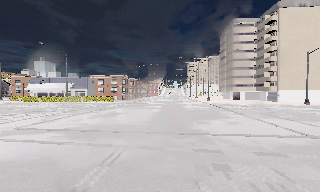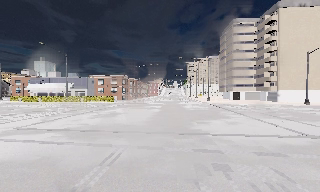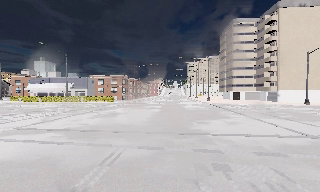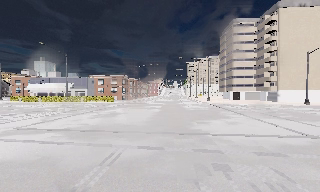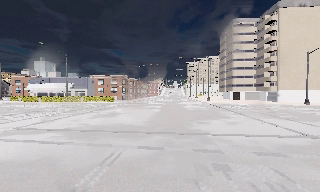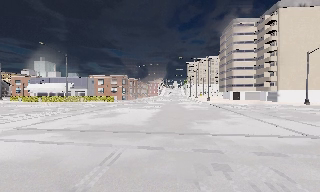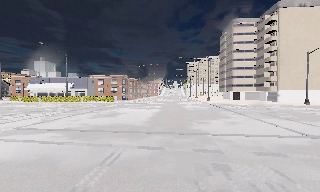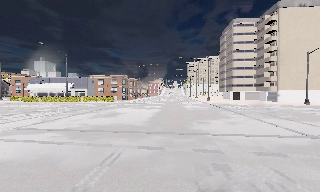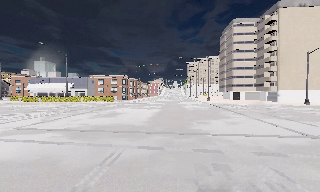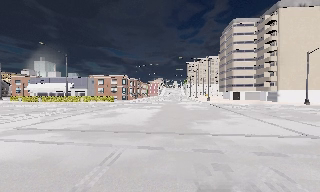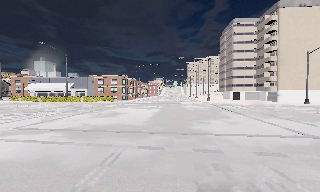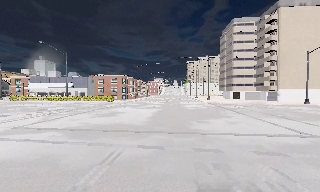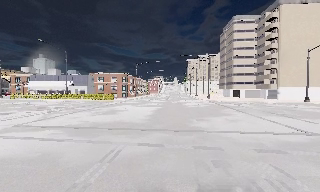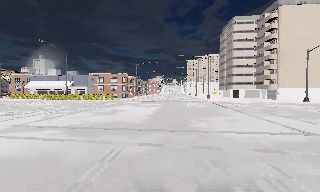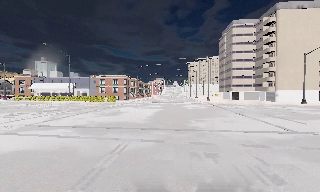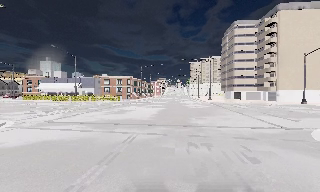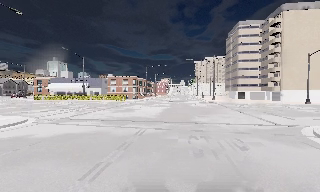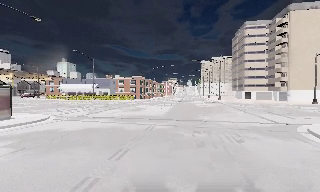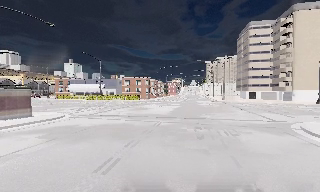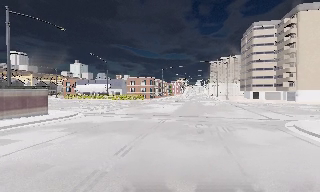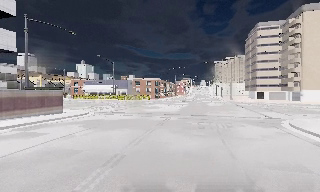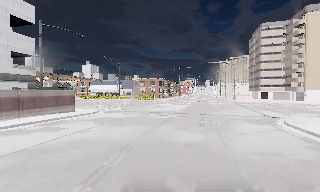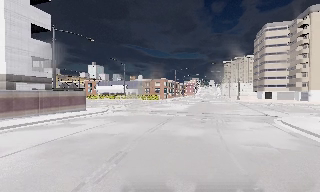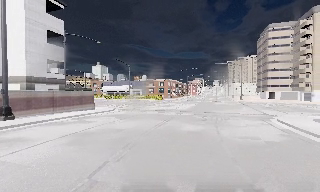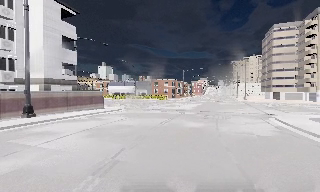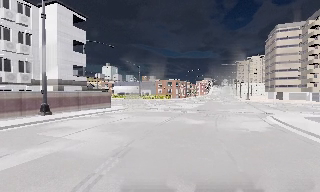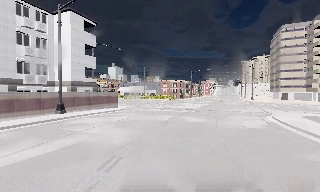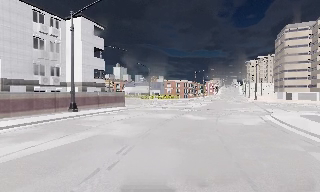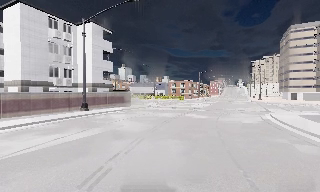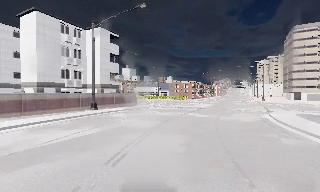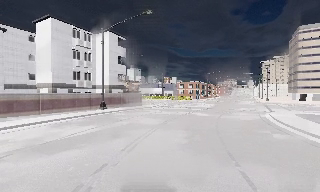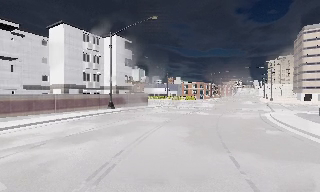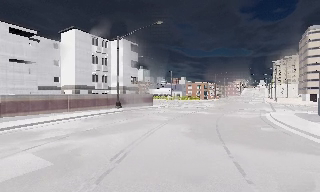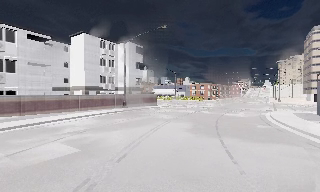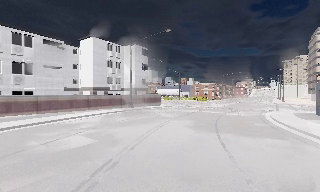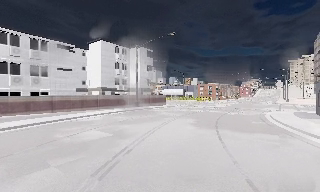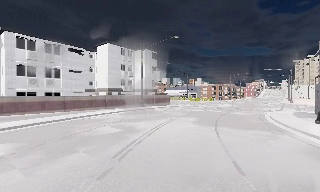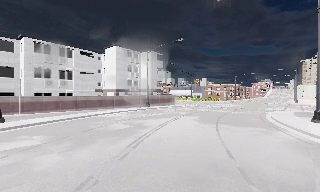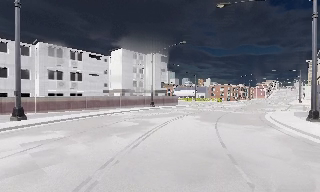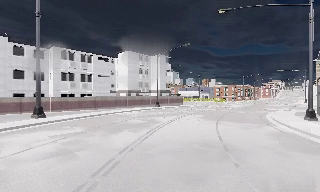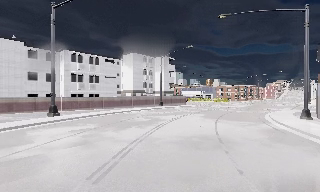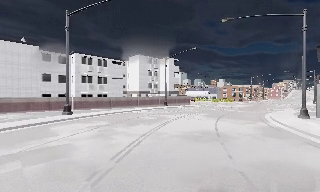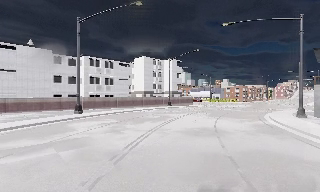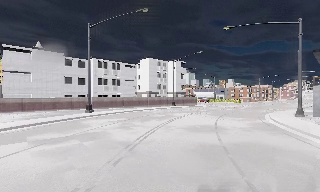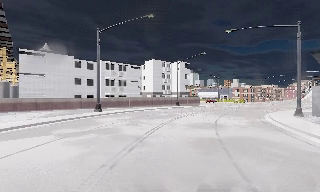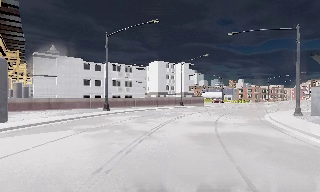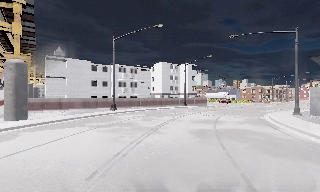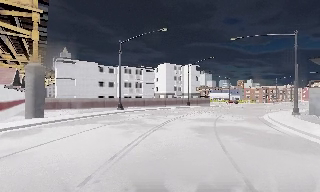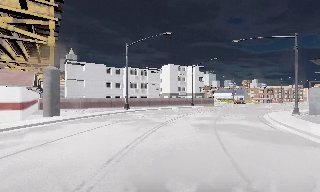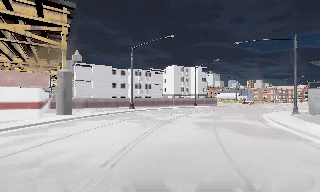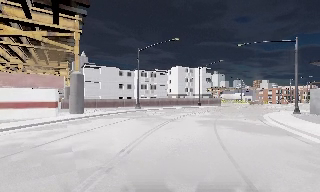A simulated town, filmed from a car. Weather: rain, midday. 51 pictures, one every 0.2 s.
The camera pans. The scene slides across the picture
to the right.
The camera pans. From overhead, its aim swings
counterclockwise.
0.0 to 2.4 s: The camera keeps its place and its aim.
2.4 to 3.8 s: The camera travels backward, about 6 m, so what stands in front gets smaller. It gains speed.
3.8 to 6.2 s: The scene slides to the right, as the camera pans about 20 degrees to its left. It travels backward, about 13 m, so what stands in front gets smaller.
6.2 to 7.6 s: The scene slides to the right, as the camera pans about 10 degrees to its left. It travels backward, about 8 m, so what stands in front gets smaller.
7.6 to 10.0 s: The scene slides to the right, as the camera pans about 15 degrees to its left. It travels backward, about 13 m, so what stands in front gets smaller.
The film runs backward here.
